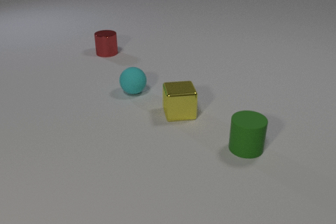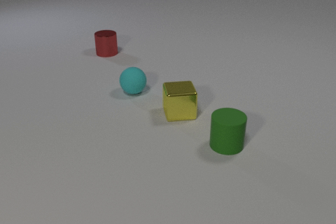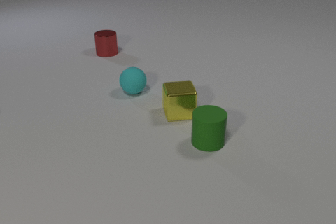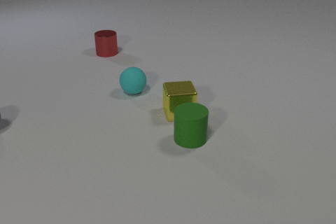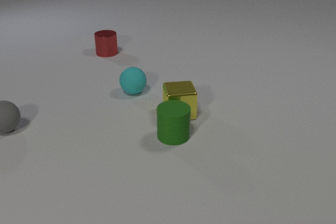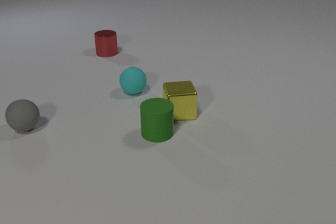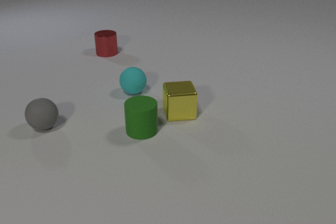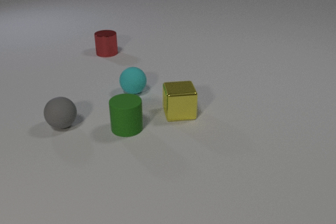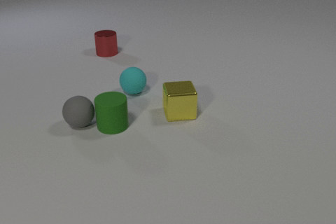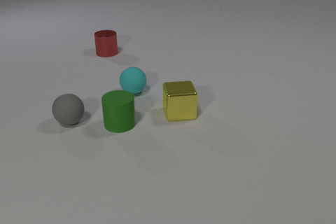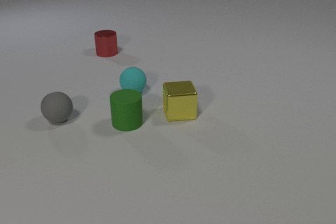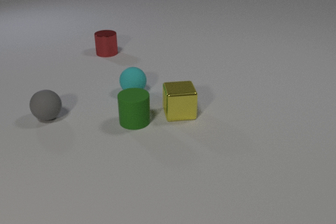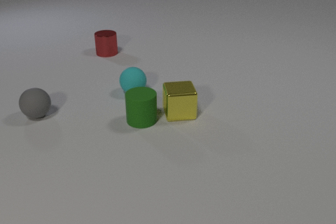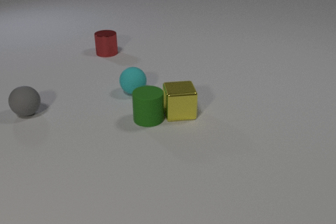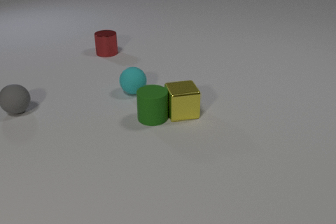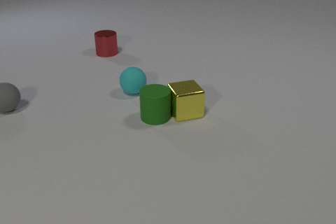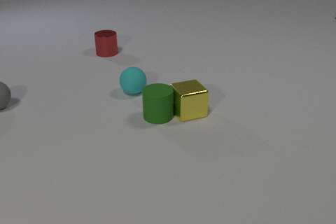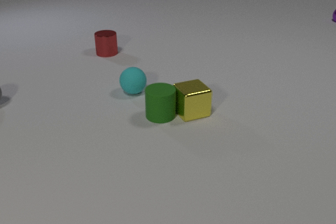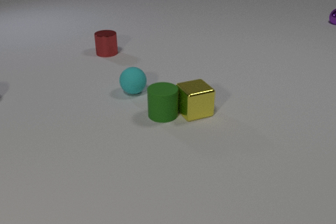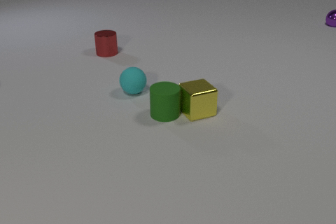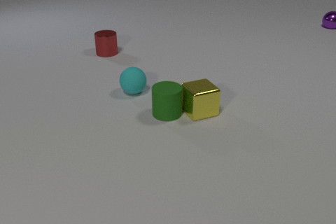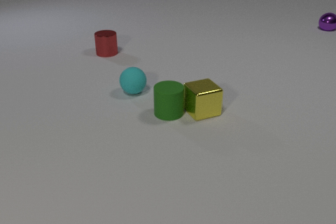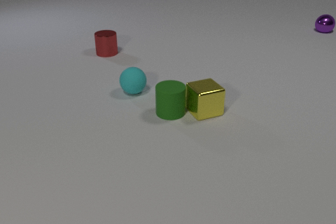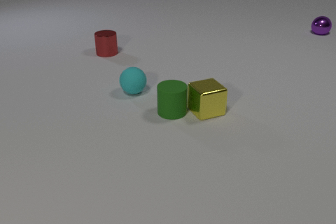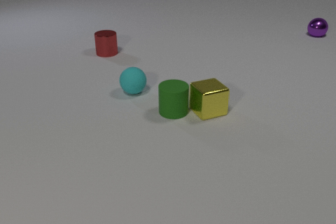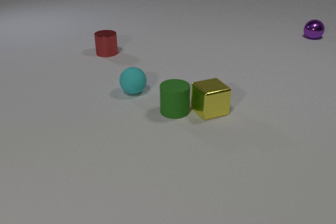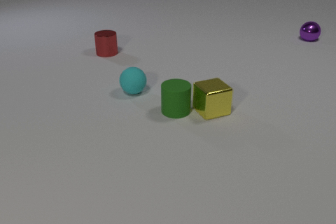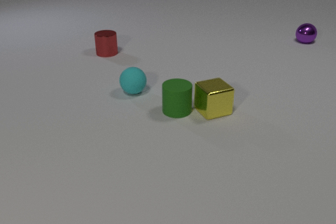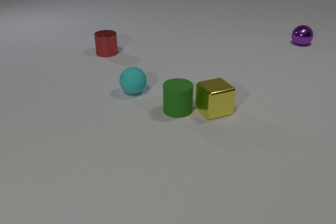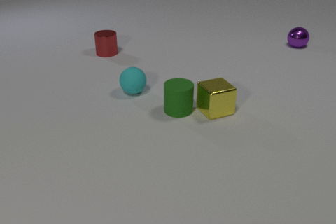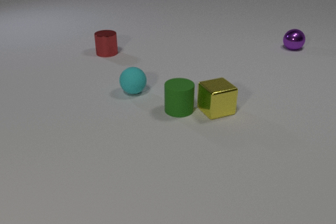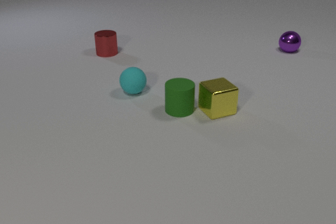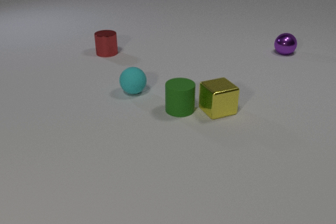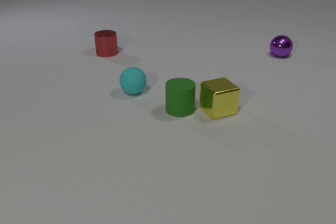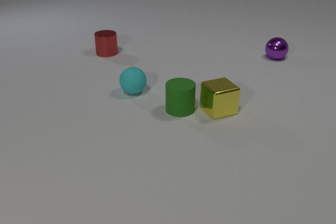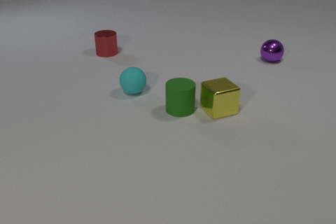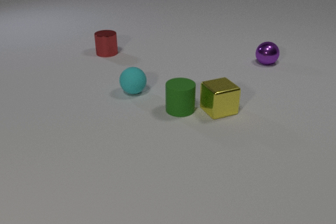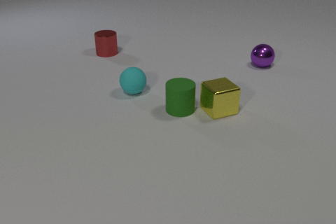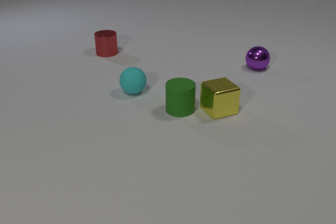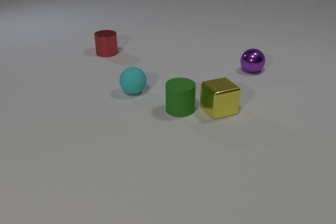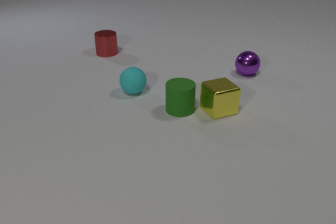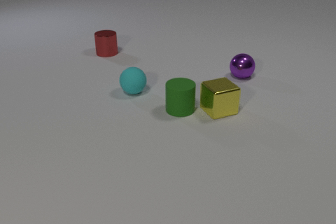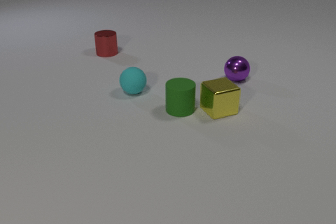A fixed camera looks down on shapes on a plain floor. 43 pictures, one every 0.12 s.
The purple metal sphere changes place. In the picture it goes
toward the camera.
0.00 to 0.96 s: The gray rubber sphere comes in at the left edge, rolls to the right. The green rubber cylinder slides to the left. The gray rubber sphere and the green rubber cylinder collide.
0.96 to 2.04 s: The gray rubber sphere rolls to the left and away from the camera. The green rubber cylinder slides to the right. The yellow metal cube slides to the right. The purple metal sphere comes in at the right edge, rolls toward the camera. The green rubber cylinder and the yellow metal cube collide.
2.04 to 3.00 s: The green rubber cylinder slides to the right and away from the camera. The yellow metal cube slides to the right. The purple metal sphere rolls toward the camera.
3.00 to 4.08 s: The yellow metal cube slides to the right. The purple metal sphere rolls toward the camera and to the left.
4.08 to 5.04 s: The purple metal sphere rolls toward the camera and to the left.
Are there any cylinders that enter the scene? no.
What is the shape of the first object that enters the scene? sphere.
How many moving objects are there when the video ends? 1.
